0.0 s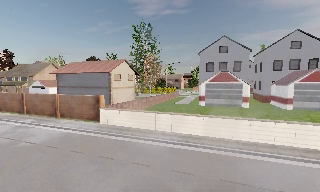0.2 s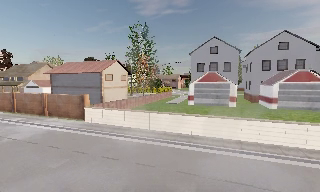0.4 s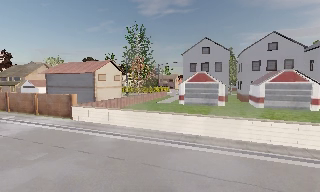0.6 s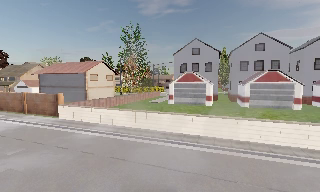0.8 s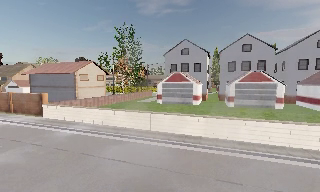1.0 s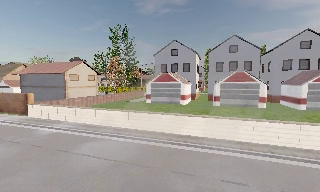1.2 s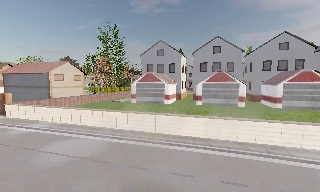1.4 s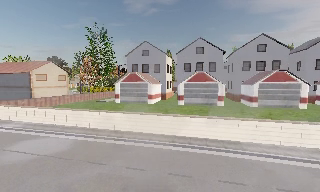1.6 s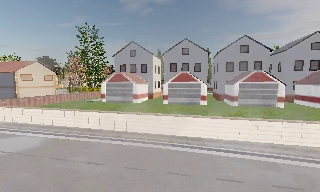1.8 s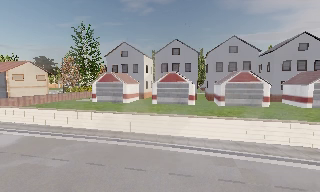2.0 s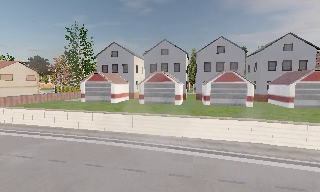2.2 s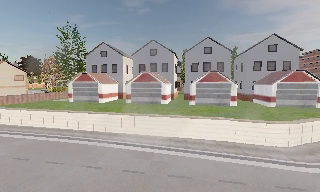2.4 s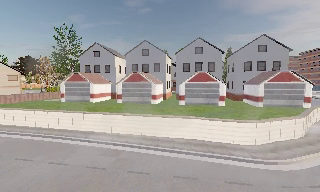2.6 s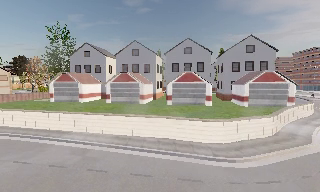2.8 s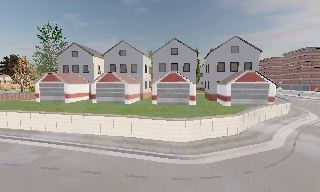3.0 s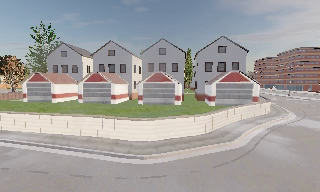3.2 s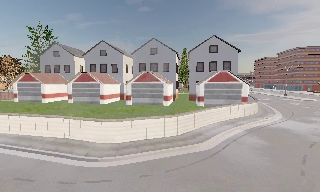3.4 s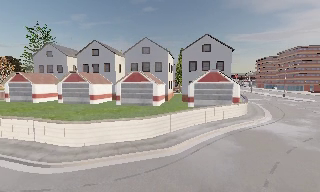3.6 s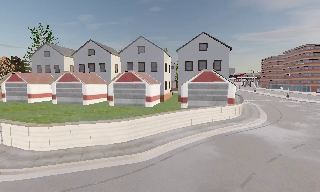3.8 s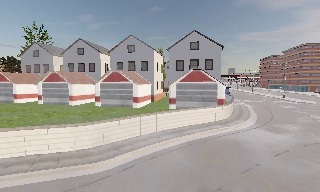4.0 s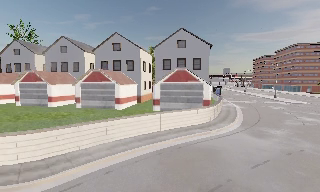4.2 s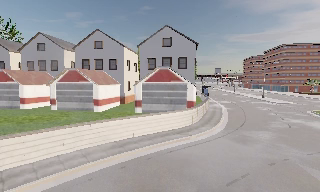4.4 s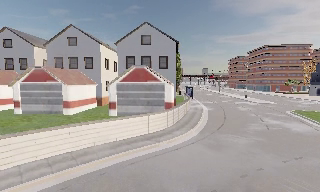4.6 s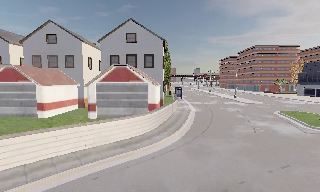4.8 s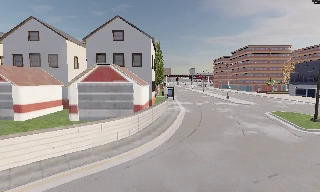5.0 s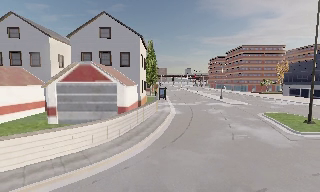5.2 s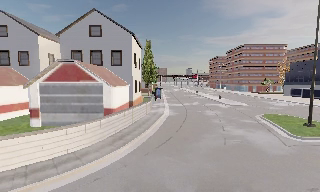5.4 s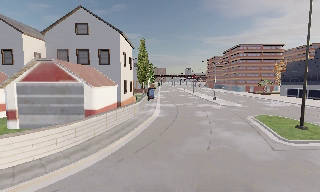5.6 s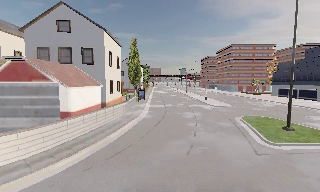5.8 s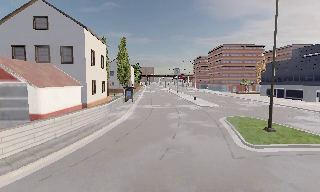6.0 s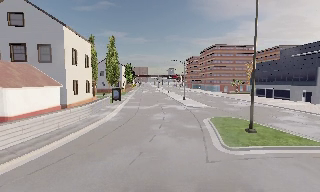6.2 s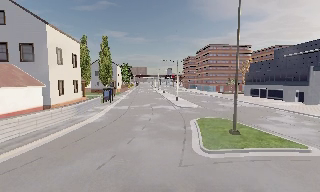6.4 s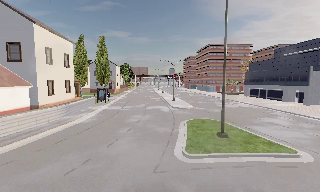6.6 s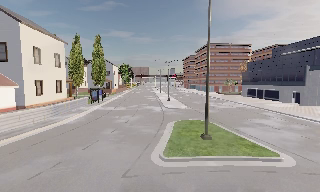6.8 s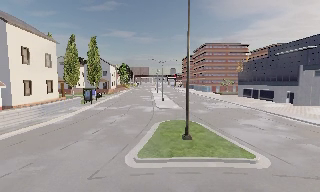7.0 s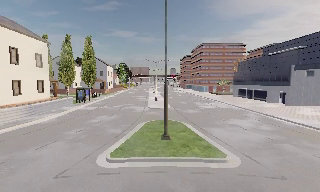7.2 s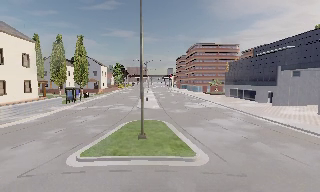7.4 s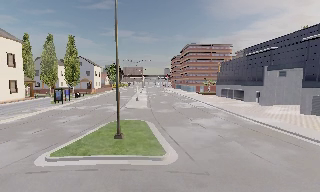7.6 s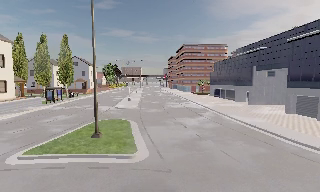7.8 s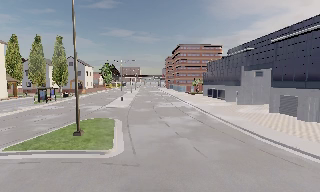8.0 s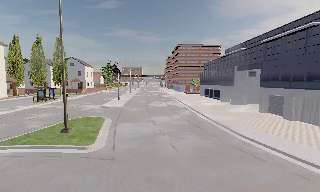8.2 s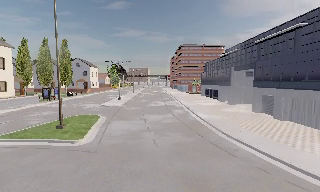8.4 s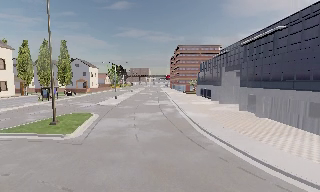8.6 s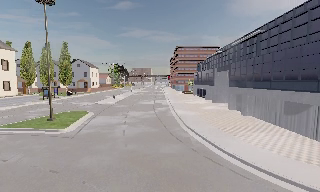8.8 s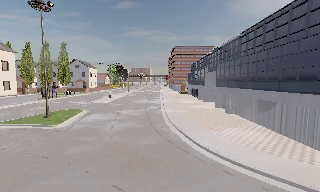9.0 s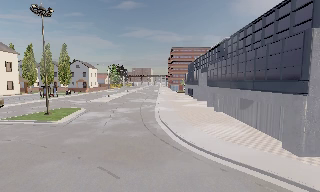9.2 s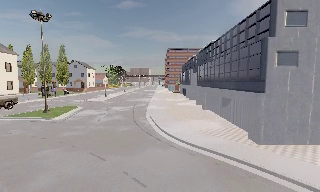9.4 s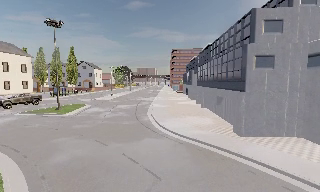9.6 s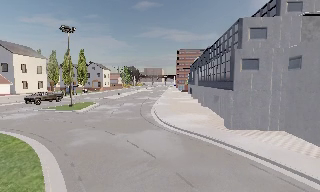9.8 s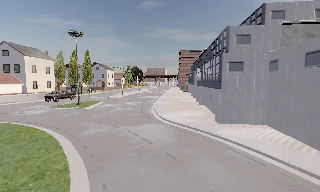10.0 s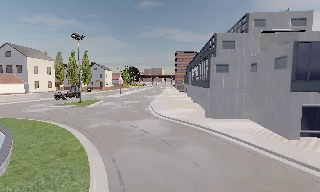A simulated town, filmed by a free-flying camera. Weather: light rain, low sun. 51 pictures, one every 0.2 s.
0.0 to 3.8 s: The camera travels to its right, about 35 m, so close, fixed things drift to the left.
3.8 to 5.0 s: The camera pans to its right, which is clockwise from overhead, by about 15 degrees. It travels to its right and forward, about 10 m, so close, fixed things drift to the left.
5.0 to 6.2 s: The camera travels to its right and forward, about 8 m, so close, fixed things drift to the left.
6.2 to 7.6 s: The camera travels to its right, about 10 m, so close, fixed things drift to the left.
7.6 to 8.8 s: The camera travels to its right and backward, about 10 m, so close, fixed things drift to the left.
8.8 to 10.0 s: The camera travels backward, about 11 m, so what stands in front gets smaller.
The film runs backward here.
